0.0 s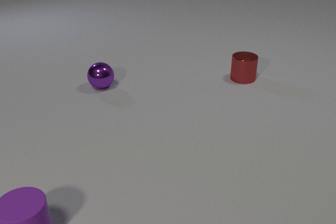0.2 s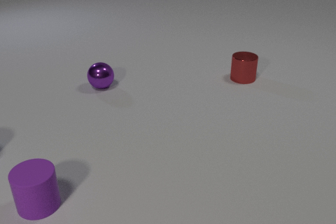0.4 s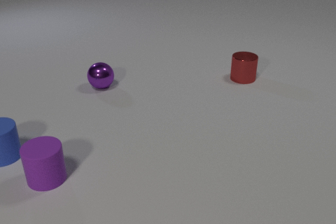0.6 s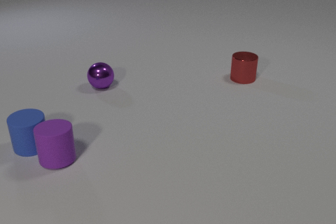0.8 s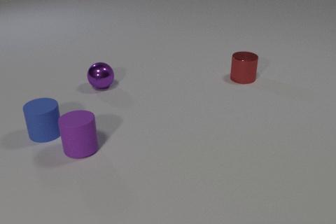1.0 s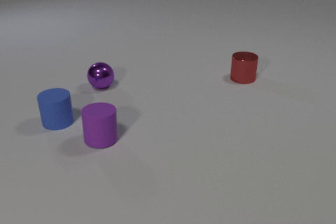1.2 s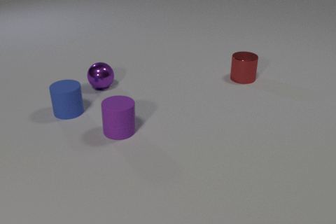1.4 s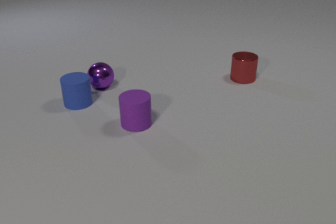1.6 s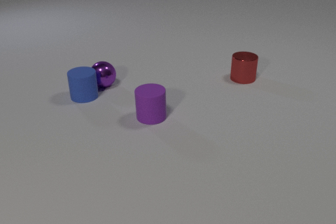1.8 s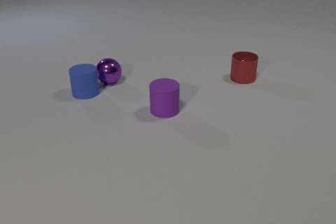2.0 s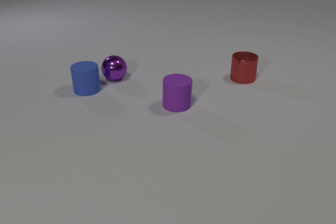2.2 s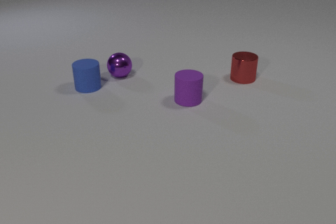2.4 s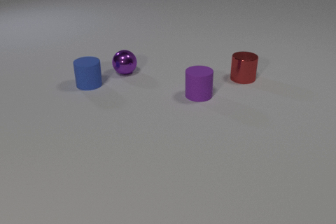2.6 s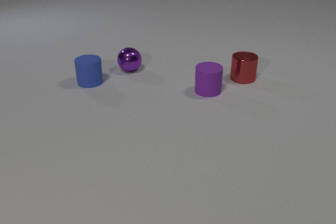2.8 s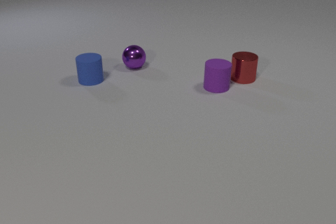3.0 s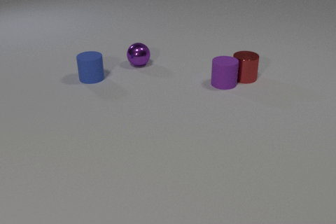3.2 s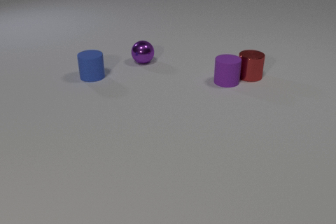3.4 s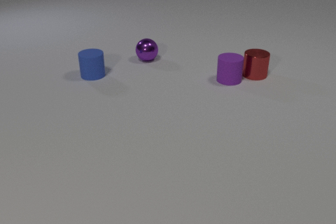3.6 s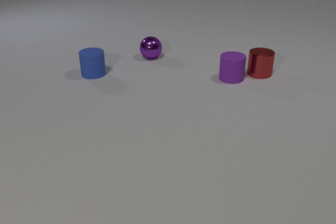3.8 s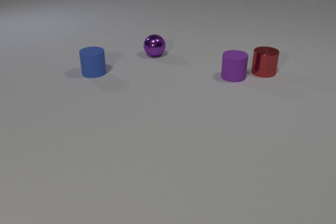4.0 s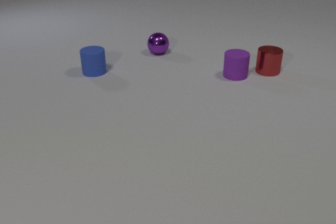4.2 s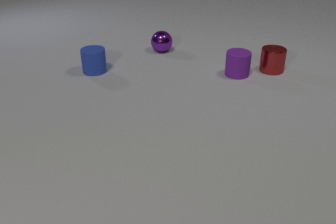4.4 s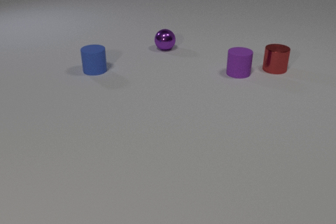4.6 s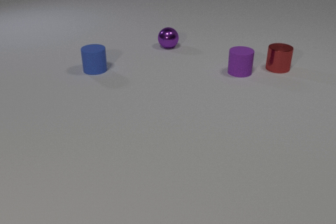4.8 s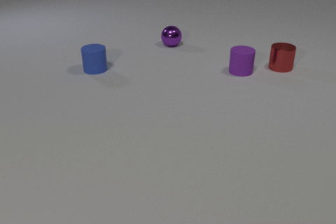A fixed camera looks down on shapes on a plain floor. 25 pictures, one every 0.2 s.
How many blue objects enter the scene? 1.
What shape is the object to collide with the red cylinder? cylinder.
What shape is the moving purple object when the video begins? cylinder.
0.0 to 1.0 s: The blue rubber cylinder comes in at the left edge, slides to the right and away from the camera. The purple rubber cylinder slides away from the camera and to the right. The blue rubber cylinder and the purple rubber cylinder collide.
1.0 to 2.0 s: The blue rubber cylinder slides away from the camera and to the right. The purple rubber cylinder slides to the right and away from the camera. The purple metal sphere rolls away from the camera and to the right. The blue rubber cylinder and the purple metal sphere collide.
2.0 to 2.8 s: The blue rubber cylinder slides away from the camera. The purple rubber cylinder slides away from the camera and to the right. The purple metal sphere rolls away from the camera and to the right.
2.8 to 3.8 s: The blue rubber cylinder slides away from the camera. The purple rubber cylinder slides away from the camera and to the right. The purple metal sphere rolls away from the camera and to the right. The red metal cylinder slides to the right and away from the camera. The purple rubber cylinder and the red metal cylinder collide.
3.8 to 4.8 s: The blue rubber cylinder slides away from the camera. The purple rubber cylinder slides away from the camera and to the right. The purple metal sphere rolls away from the camera and to the right. The red metal cylinder slides away from the camera and to the right.
